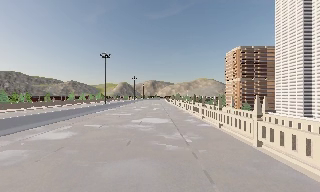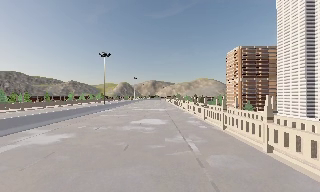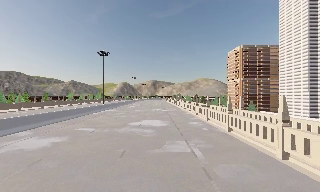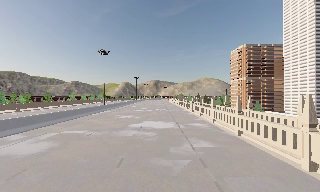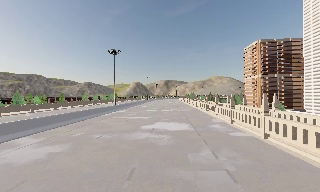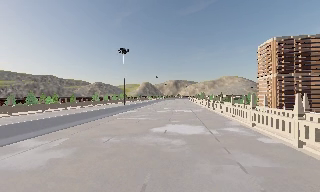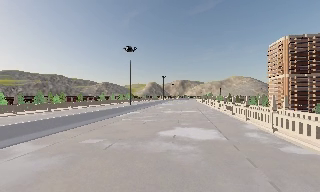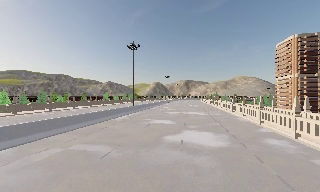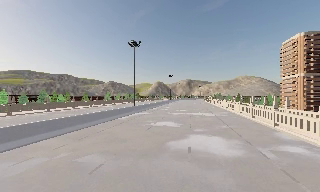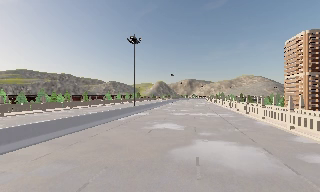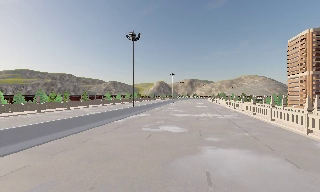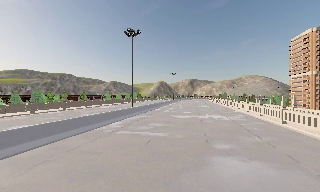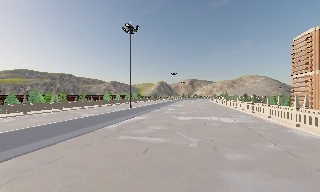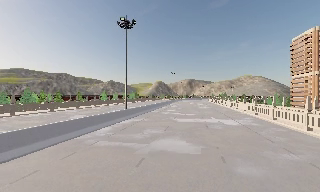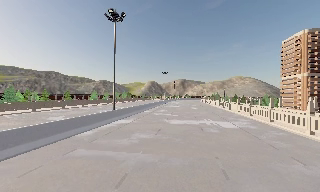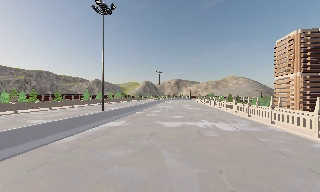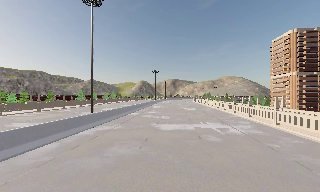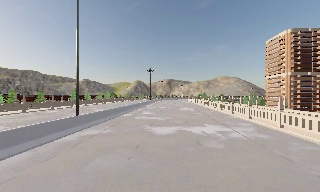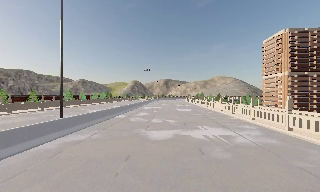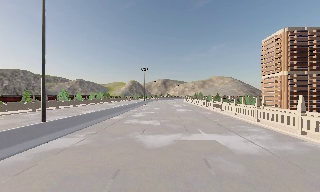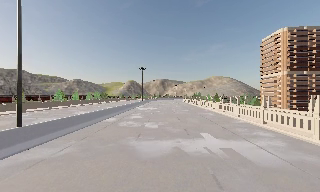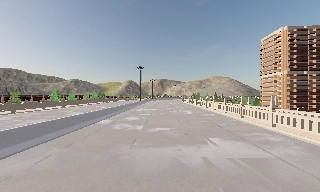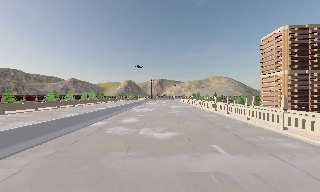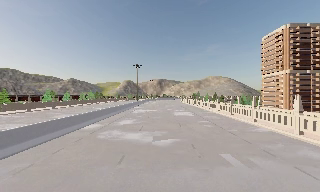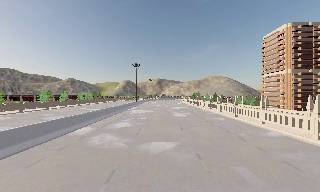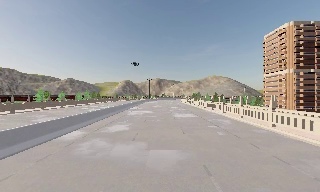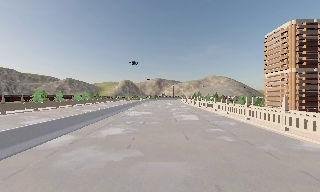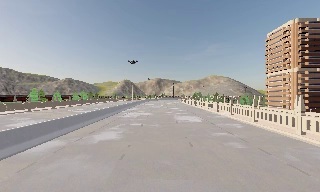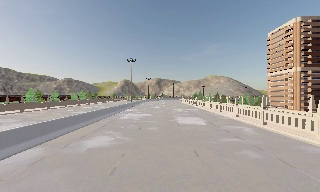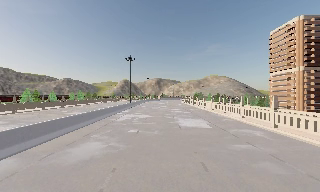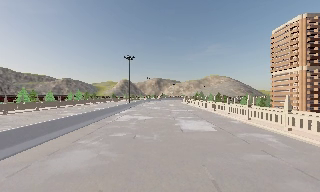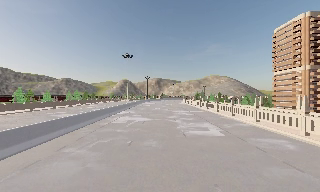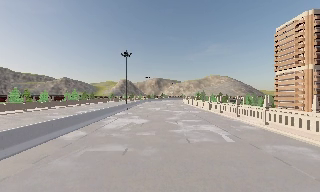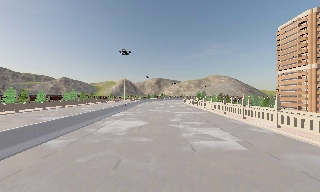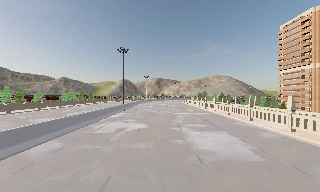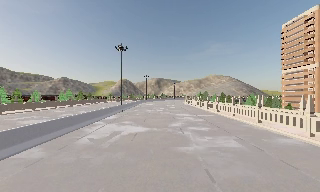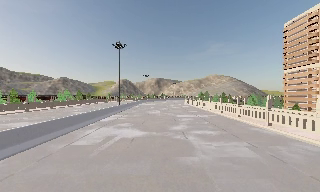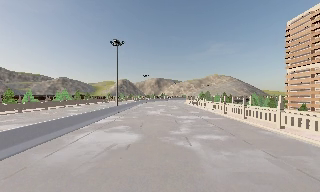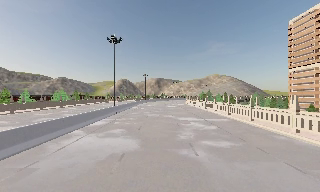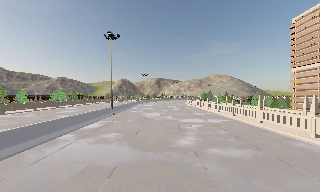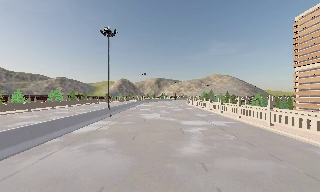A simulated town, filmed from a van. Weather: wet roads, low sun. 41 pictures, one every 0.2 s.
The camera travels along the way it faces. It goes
forward.
0.0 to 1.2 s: The camera swings to its left by about 10 degrees, and the scene slides to the right. It travels forward, about 6 m, so what stands in front looms larger.
1.2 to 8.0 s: The camera travels forward, about 50 m, so what stands in front looms larger.
The film runs forward here.
